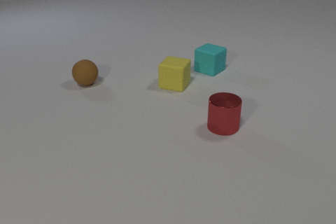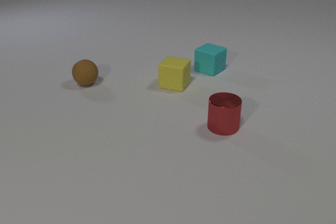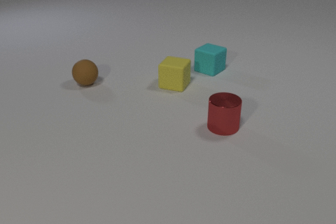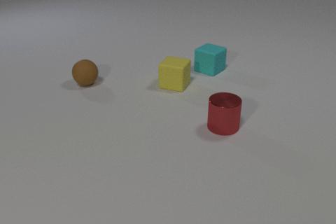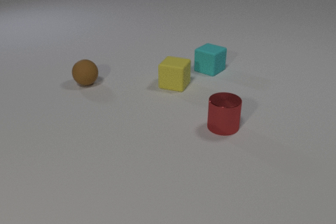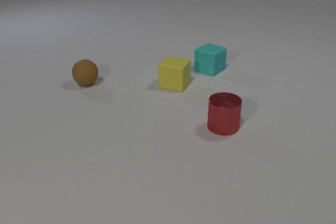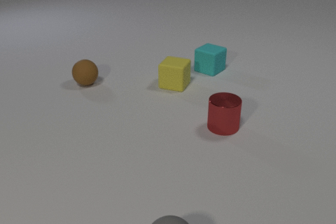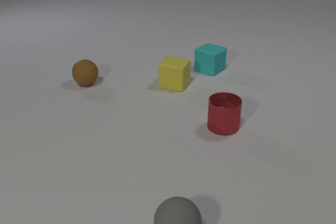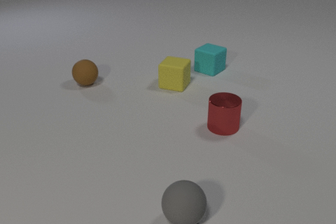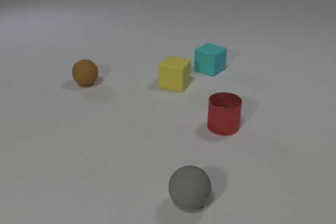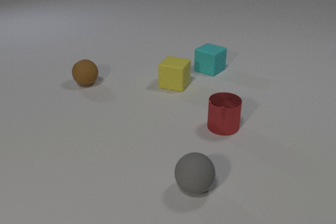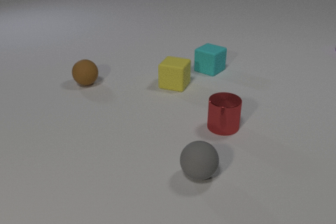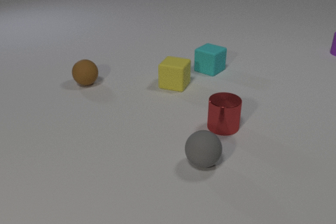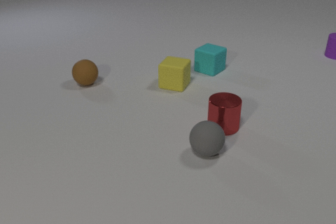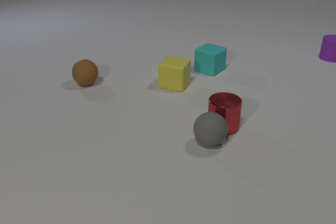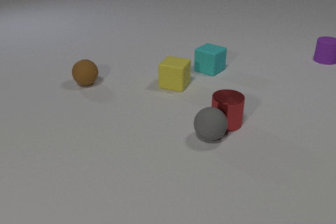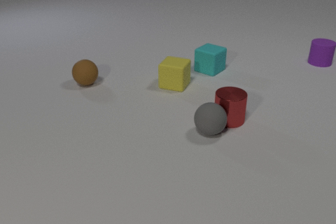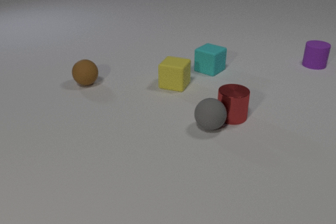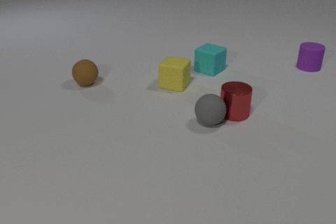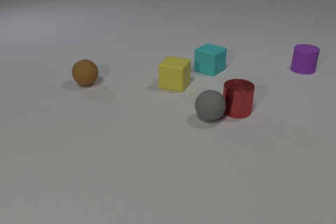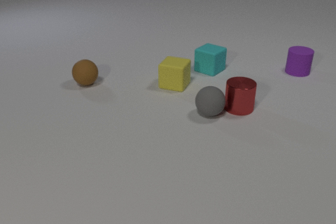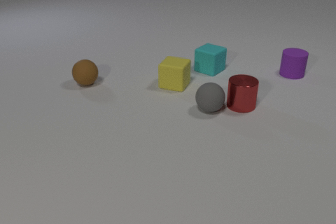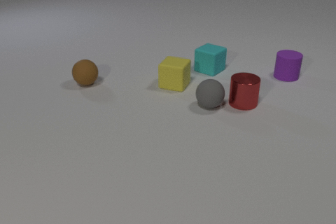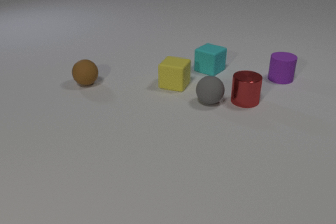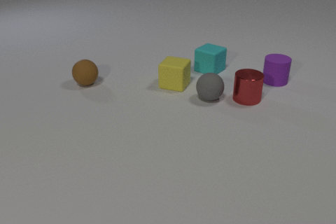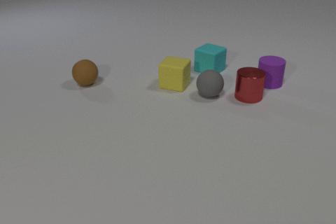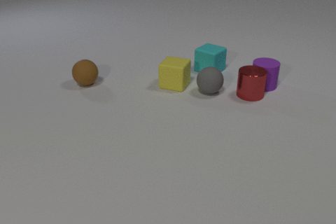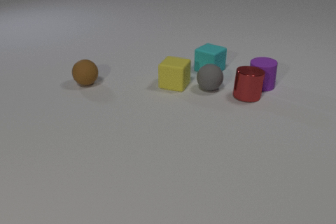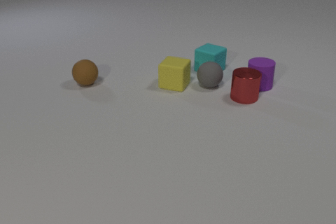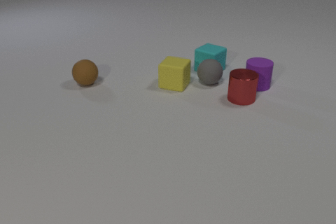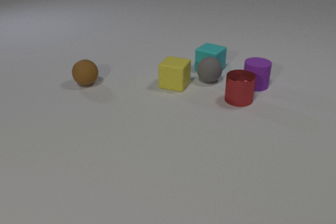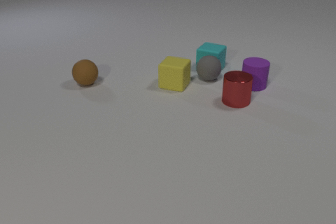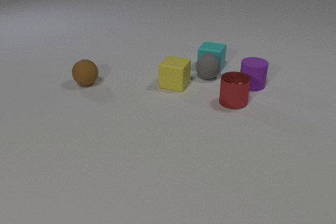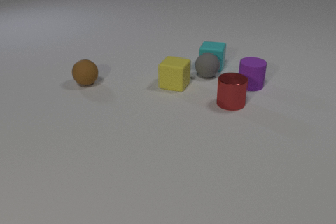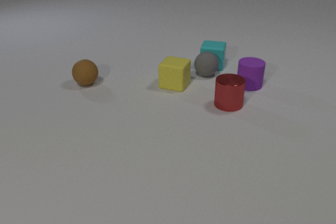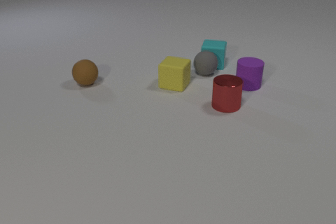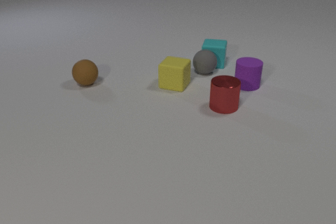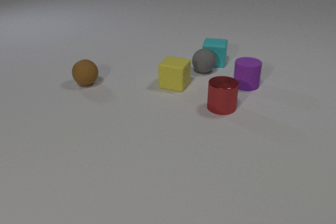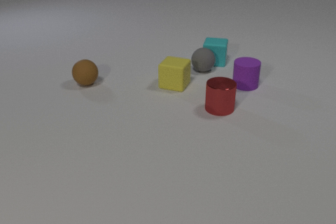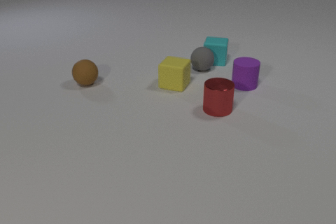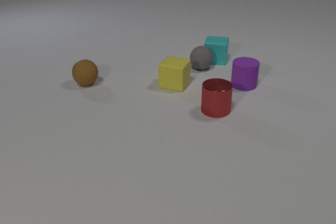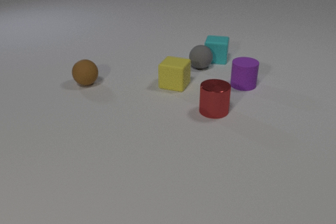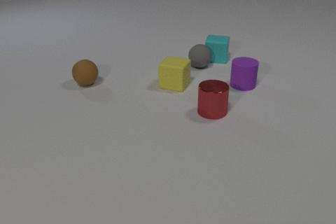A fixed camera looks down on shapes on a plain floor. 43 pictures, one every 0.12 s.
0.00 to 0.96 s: The gray rubber sphere comes in at the bottom edge, rolls away from the camera.
0.96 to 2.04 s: The gray rubber sphere rolls away from the camera. The red metal cylinder slides away from the camera. The purple rubber cylinder comes in at the right edge, slides toward the camera and to the left. The gray rubber sphere and the red metal cylinder collide.
2.04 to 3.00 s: The gray rubber sphere rolls away from the camera. The red metal cylinder slides away from the camera. The purple rubber cylinder slides toward the camera and to the left.
3.00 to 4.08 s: The gray rubber sphere rolls away from the camera. The red metal cylinder slides toward the camera and to the left. The purple rubber cylinder slides to the left and toward the camera. The cyan rubber cube slides away from the camera, spins counterclockwise seen from above by about 30 degrees, its near face sliding to the right. The red metal cylinder and the purple rubber cylinder collide. The gray rubber sphere and the cyan rubber cube collide.
4.08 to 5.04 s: The gray rubber sphere rolls away from the camera. The red metal cylinder slides toward the camera and to the left. The purple rubber cylinder slides to the left. The cyan rubber cube slides away from the camera.
Are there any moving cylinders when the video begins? no.
What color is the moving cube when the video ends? cyan.
What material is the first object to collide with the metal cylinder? rubber.
